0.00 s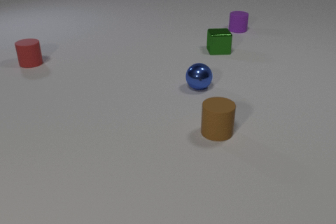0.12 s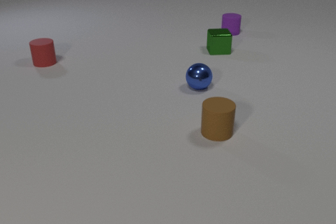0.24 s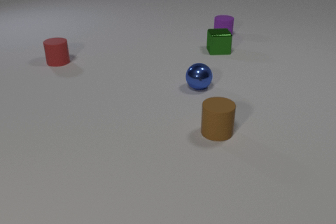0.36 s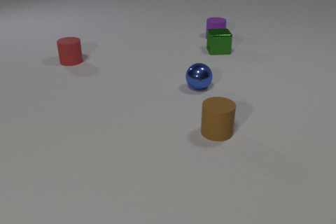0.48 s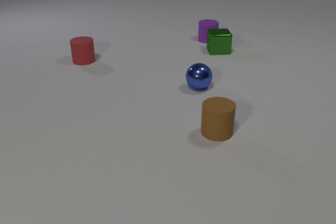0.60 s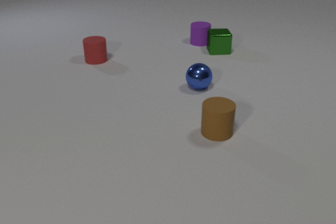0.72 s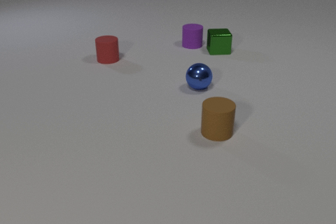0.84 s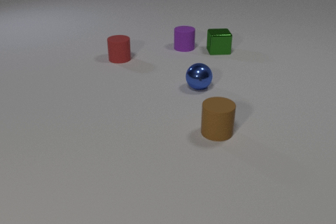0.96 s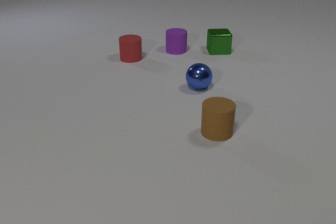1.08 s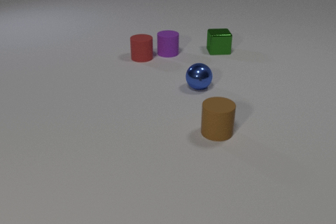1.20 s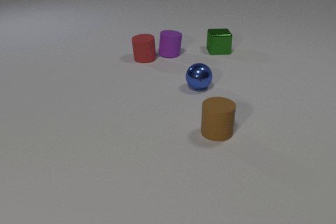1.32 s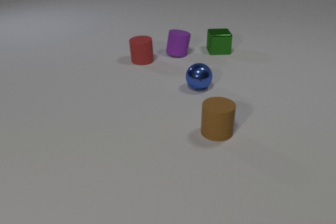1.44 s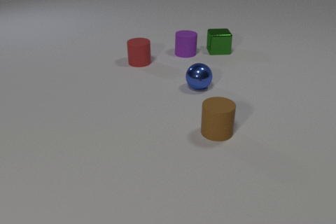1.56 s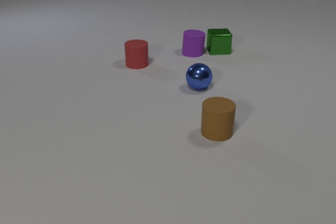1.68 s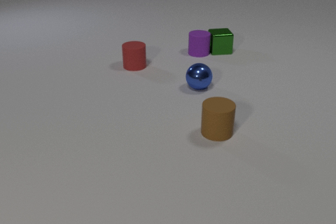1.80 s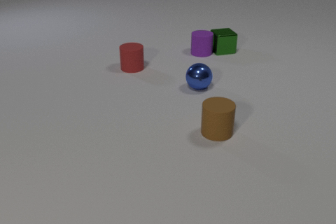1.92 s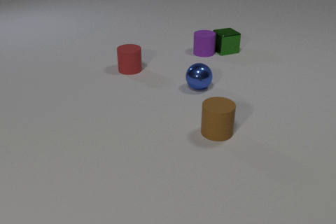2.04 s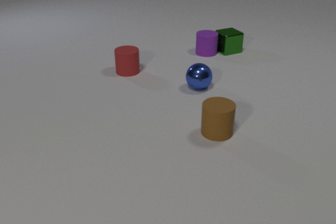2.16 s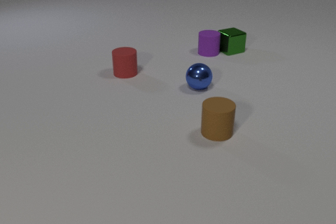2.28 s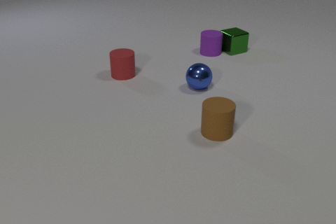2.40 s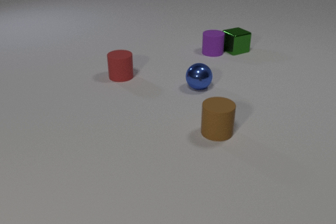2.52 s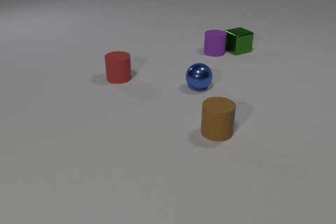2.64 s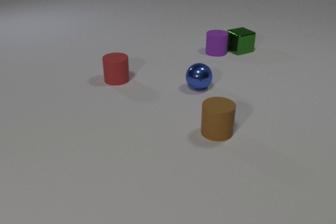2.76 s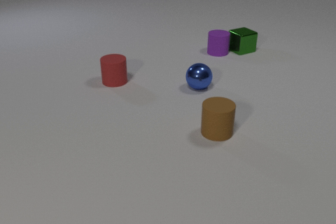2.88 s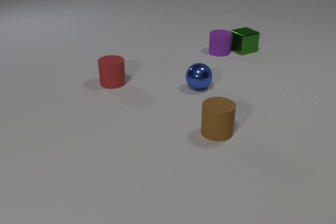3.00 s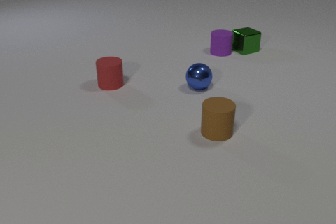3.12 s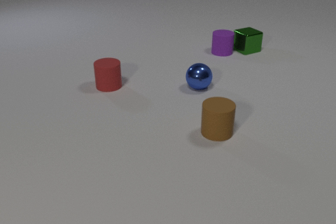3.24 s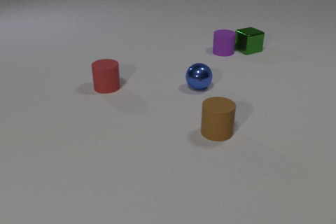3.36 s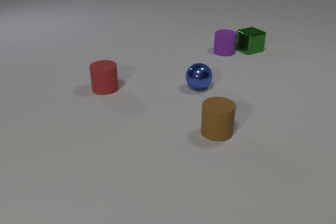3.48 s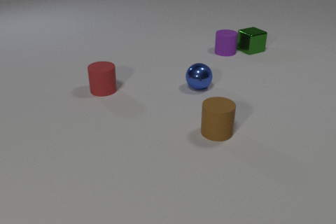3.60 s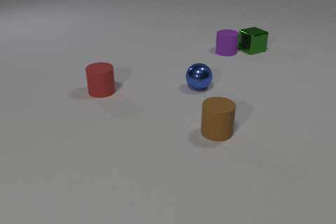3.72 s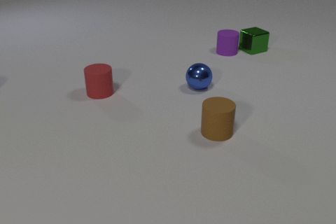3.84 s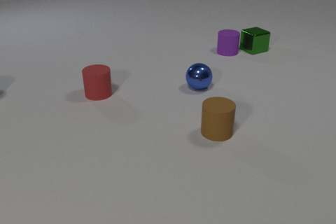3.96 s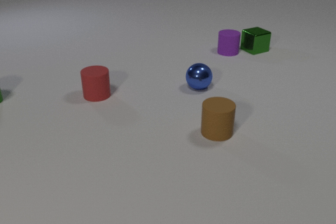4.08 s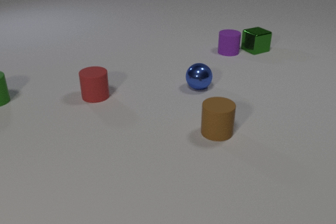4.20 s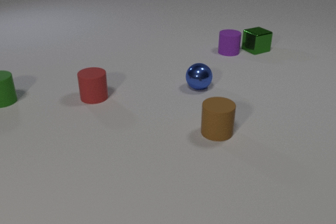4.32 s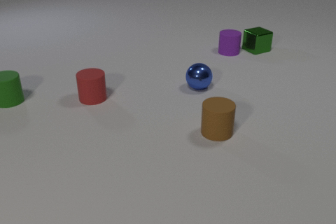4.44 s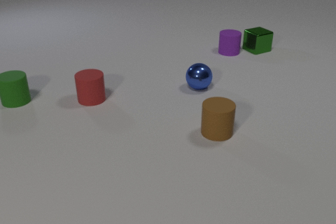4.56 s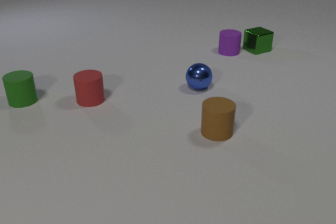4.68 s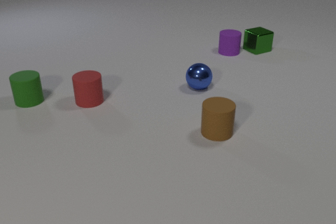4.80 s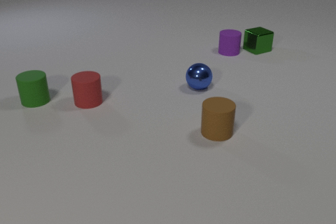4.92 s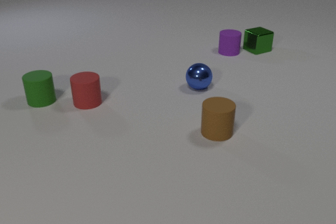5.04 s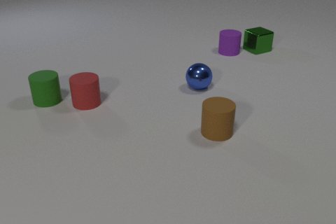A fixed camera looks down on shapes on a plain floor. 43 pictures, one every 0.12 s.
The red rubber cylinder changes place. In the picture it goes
toward the camera.
0.00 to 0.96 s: The purple rubber cylinder slides toward the camera and to the left. The red rubber cylinder slides to the right.
0.96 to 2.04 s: The purple rubber cylinder slides to the right. The red rubber cylinder slides toward the camera. The green metal cube slides to the right, spins counterclockwise seen from above by about 15 degrees, its near face sliding to the right. The purple rubber cylinder and the red rubber cylinder collide. The purple rubber cylinder and the green metal cube collide.
2.04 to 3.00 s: The purple rubber cylinder slides to the right. The red rubber cylinder slides toward the camera and to the left. The green metal cube slides to the right.
3.00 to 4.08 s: The purple rubber cylinder slides to the right. The red rubber cylinder slides toward the camera and to the left. The green metal cube slides to the right. The green rubber cylinder comes in at the left edge, slides to the right.
4.08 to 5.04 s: The red rubber cylinder slides toward the camera and to the left. The green rubber cylinder slides to the right.
What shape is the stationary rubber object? cylinder.
Are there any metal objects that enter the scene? no.
How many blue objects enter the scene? 0.
